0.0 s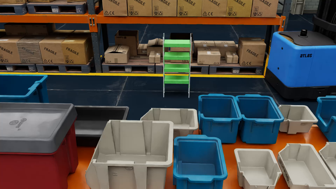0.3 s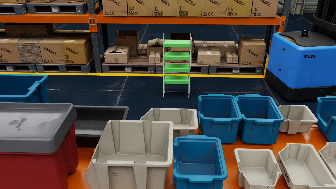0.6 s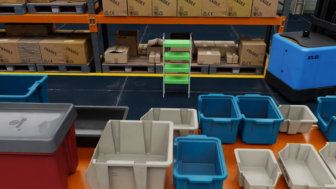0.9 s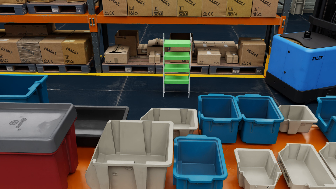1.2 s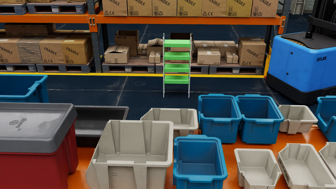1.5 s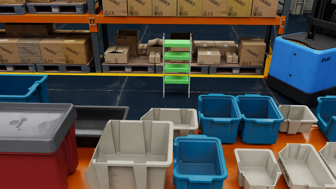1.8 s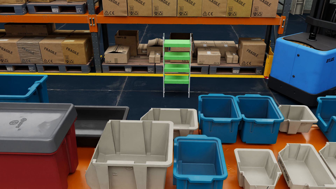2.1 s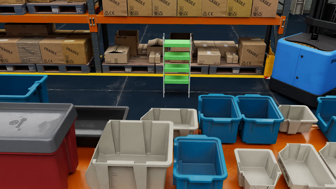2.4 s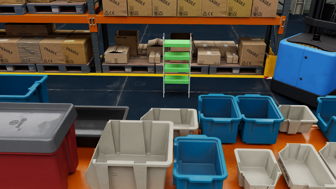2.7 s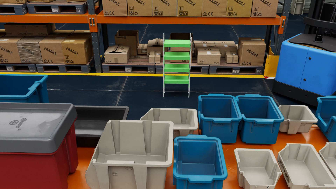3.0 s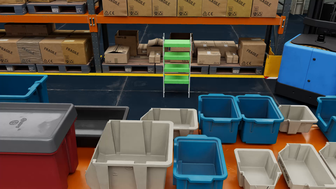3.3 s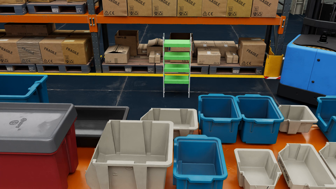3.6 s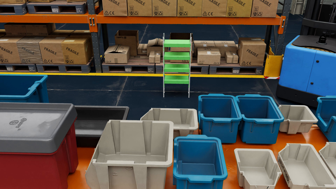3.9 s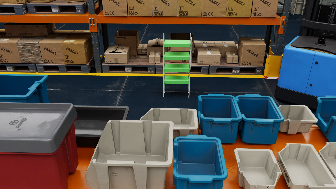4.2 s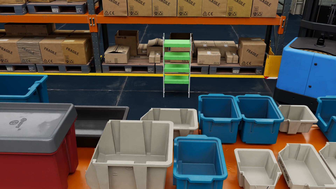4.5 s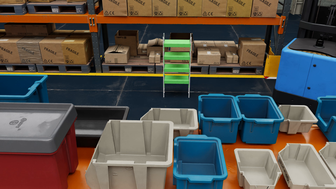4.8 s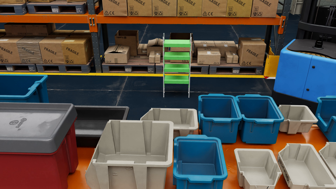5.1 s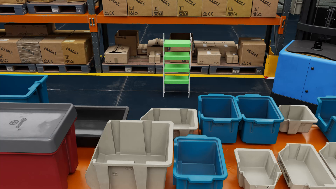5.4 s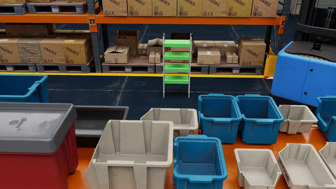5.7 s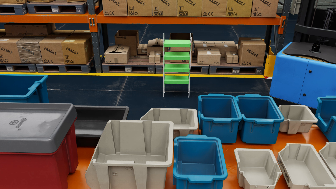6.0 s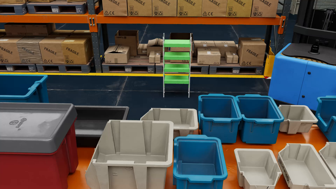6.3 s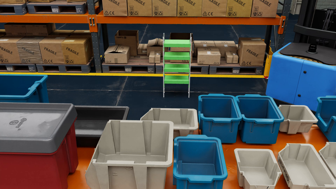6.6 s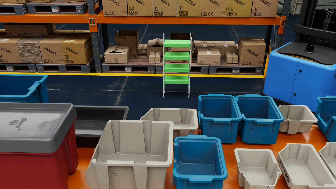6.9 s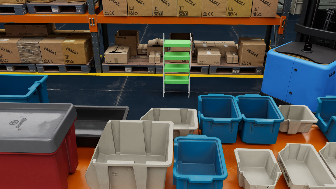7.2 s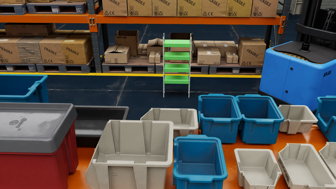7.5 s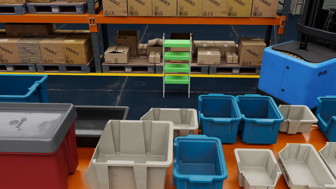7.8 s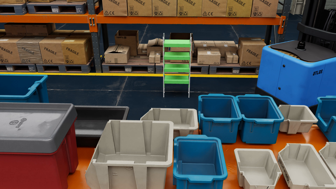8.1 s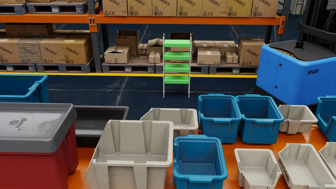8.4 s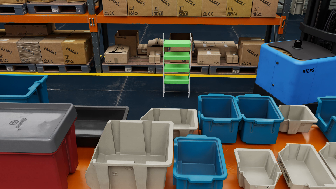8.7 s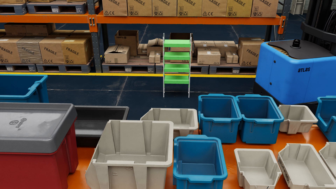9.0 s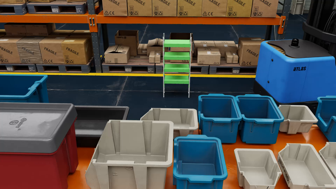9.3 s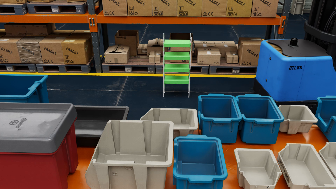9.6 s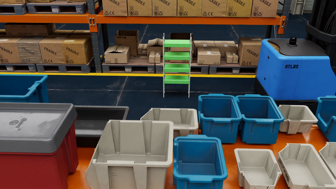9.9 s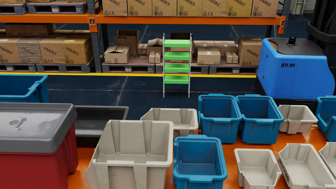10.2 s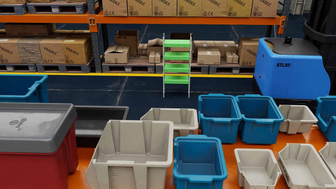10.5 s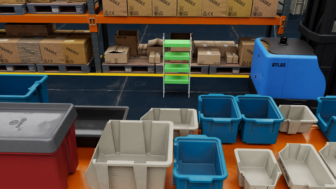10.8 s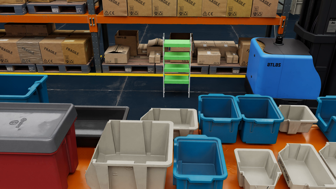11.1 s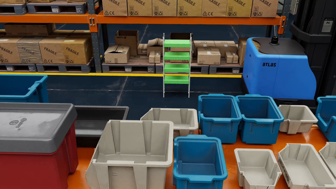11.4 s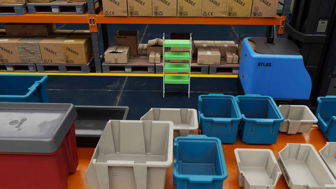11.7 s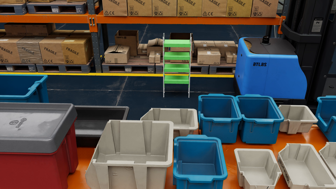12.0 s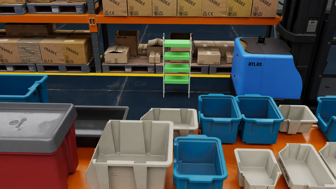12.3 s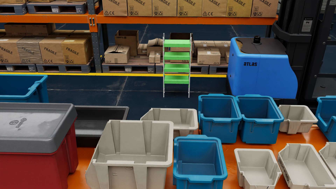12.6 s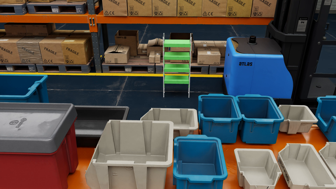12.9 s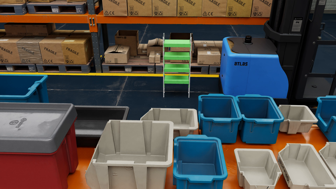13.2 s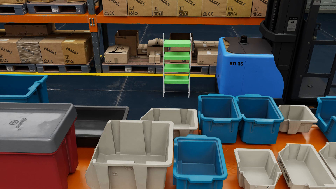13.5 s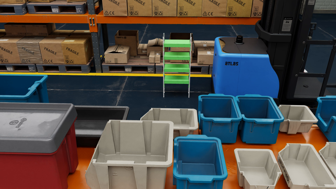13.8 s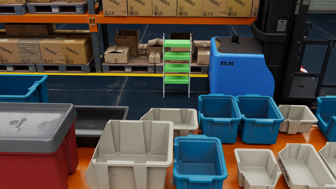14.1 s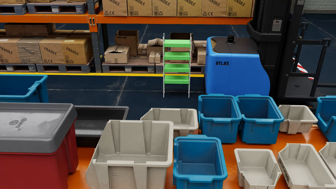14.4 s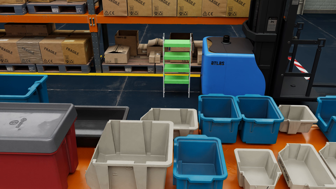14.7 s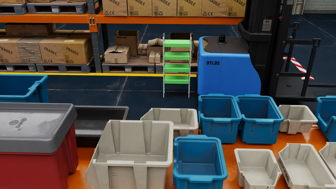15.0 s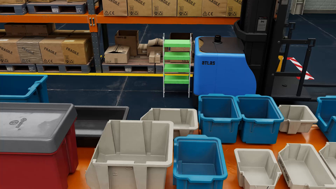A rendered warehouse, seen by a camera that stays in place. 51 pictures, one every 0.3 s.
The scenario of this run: A forklift runs into an object in its way.
